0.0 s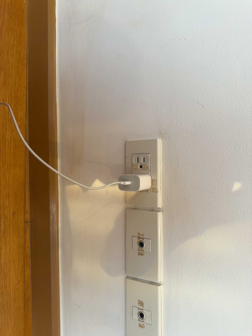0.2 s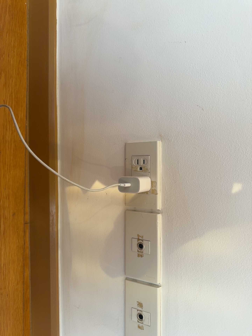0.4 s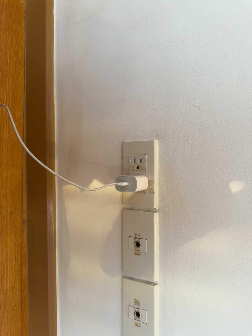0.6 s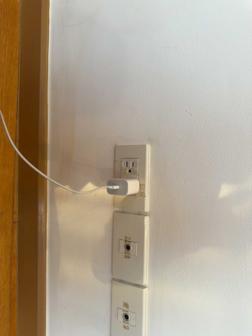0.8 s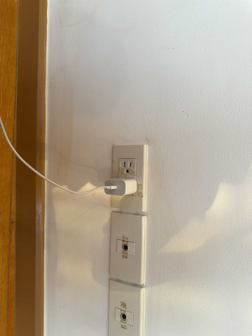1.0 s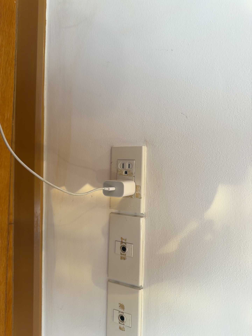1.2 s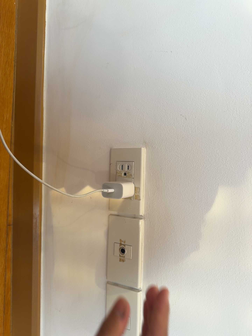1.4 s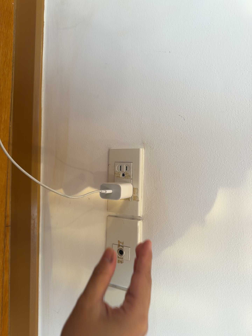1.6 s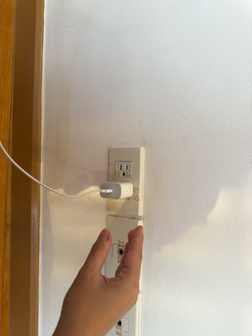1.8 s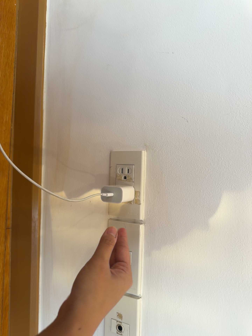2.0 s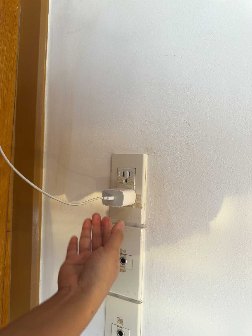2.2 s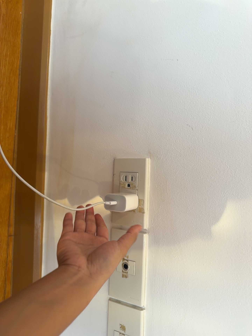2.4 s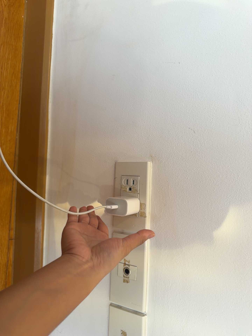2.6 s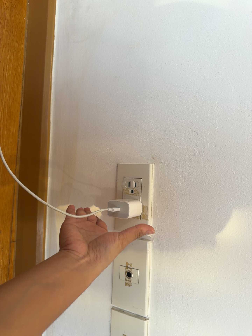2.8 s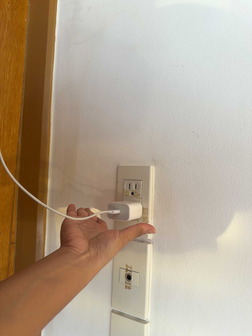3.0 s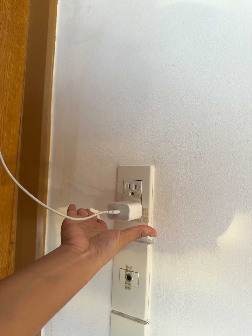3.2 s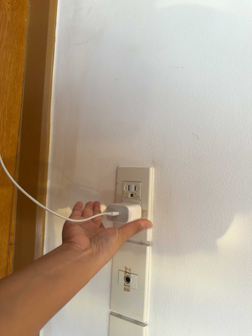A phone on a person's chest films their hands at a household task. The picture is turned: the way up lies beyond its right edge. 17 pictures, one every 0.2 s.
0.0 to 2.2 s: The camera shifts only a little, or ends up much as it began.
2.2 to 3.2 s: The camera keeps its place and its aim.
The film runs backward here.
